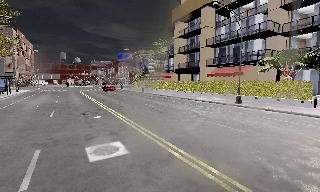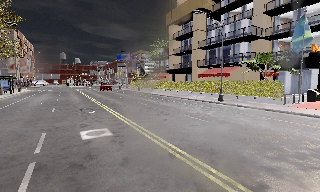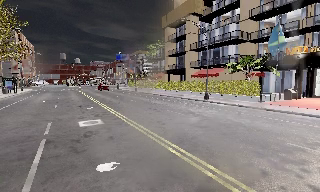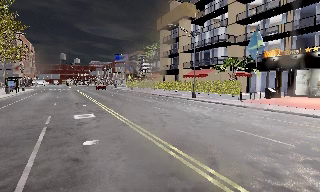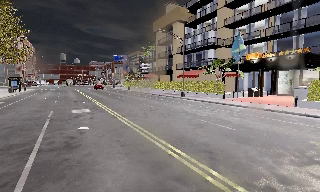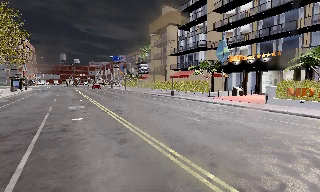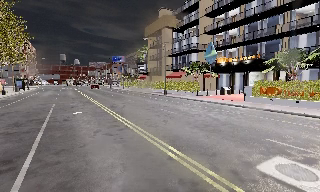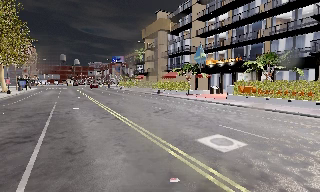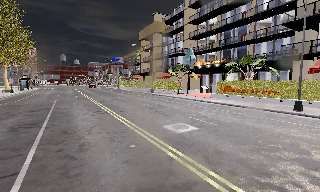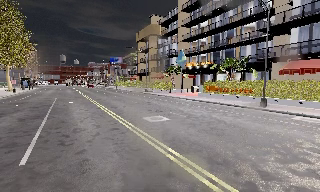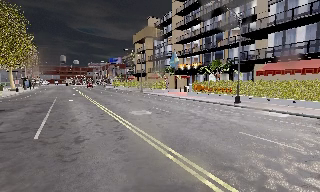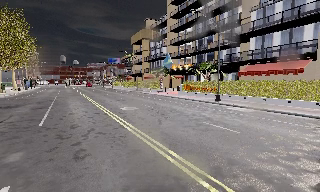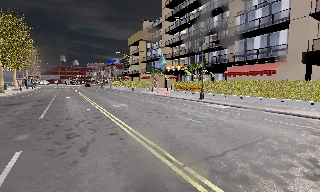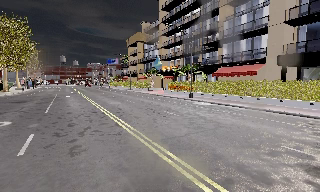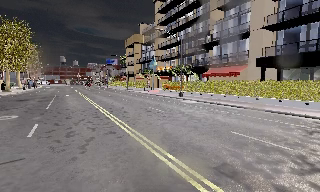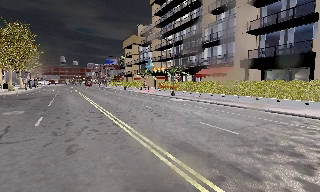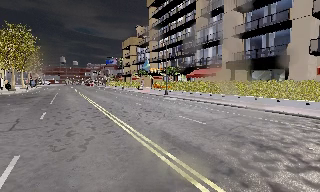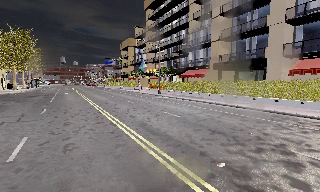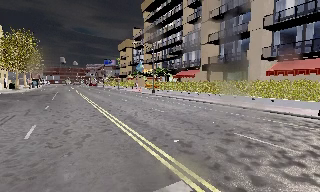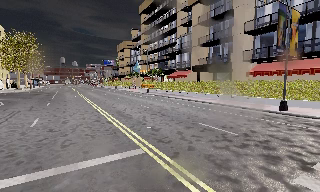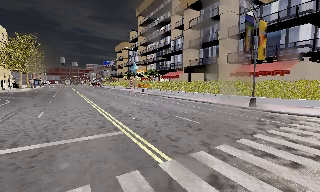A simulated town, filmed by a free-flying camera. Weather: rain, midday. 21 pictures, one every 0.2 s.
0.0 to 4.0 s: The camera travels backward and to its right, about 40 m, so what stands in front gets smaller.
The film runs forward here.
